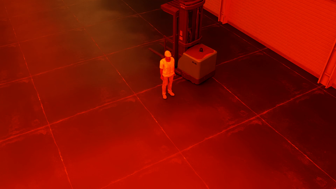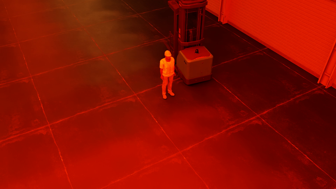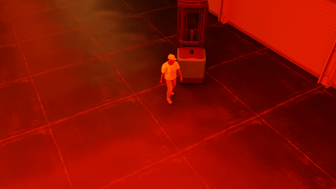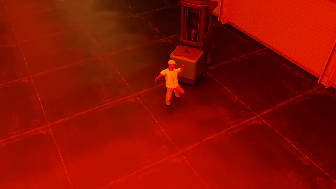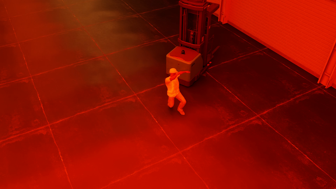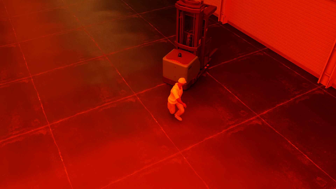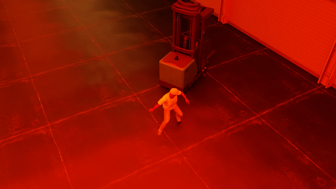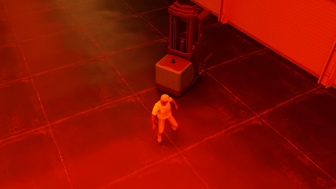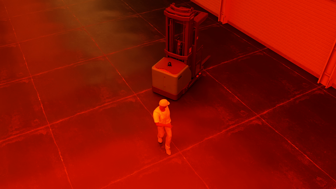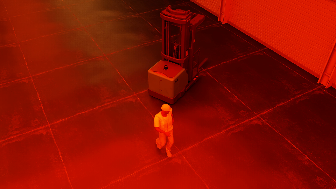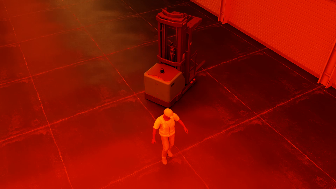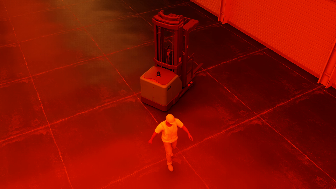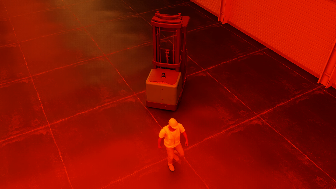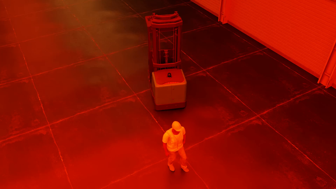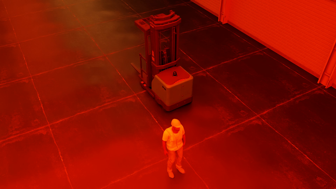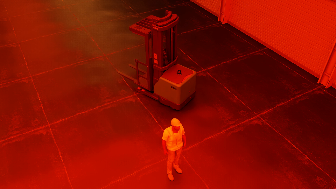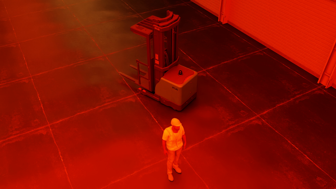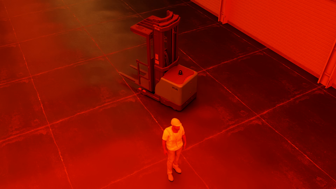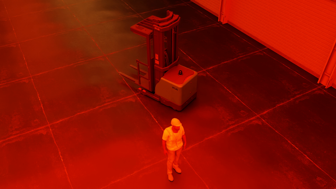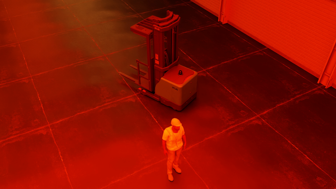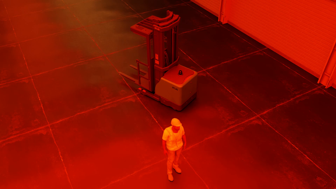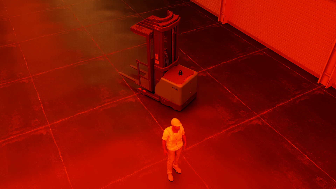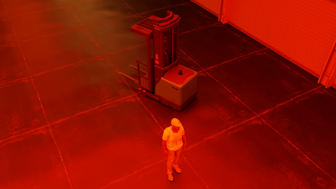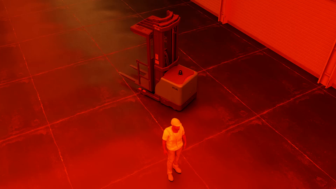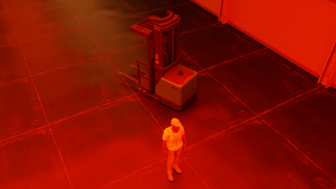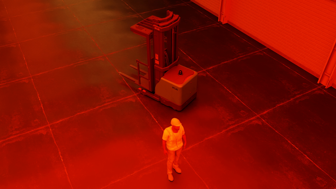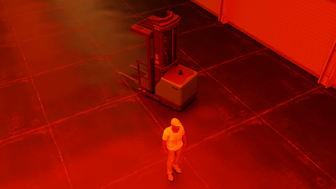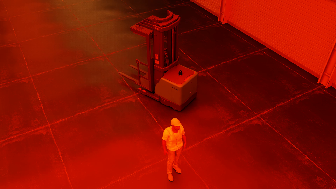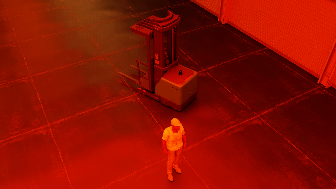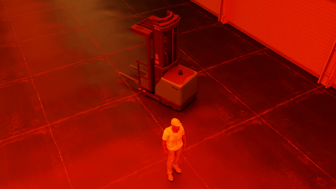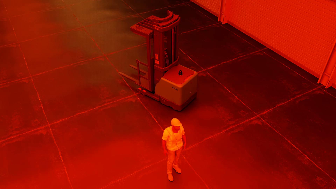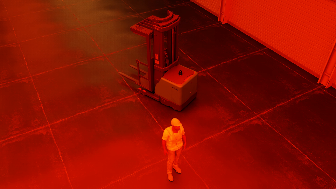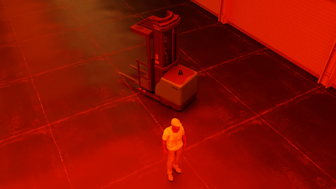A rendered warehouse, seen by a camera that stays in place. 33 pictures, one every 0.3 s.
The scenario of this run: Near miss between a forklift and a person.
